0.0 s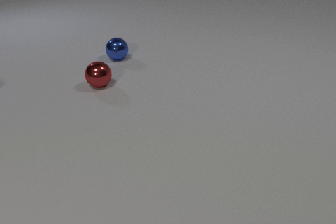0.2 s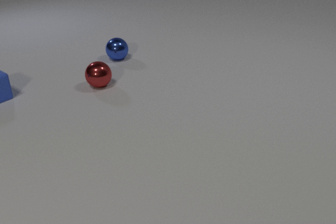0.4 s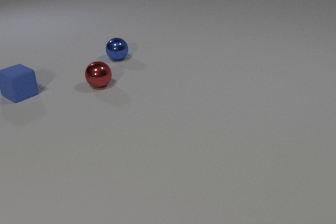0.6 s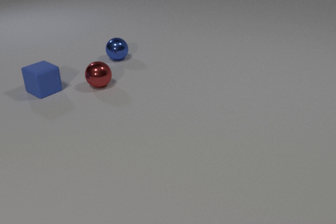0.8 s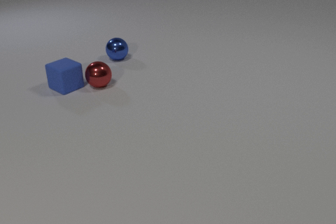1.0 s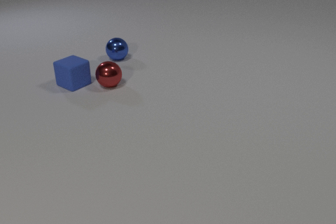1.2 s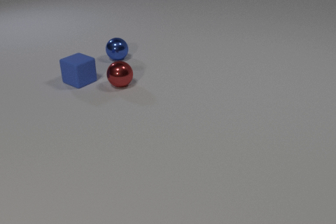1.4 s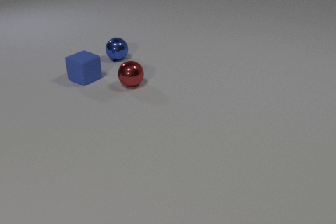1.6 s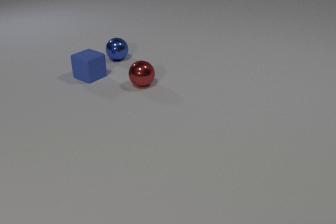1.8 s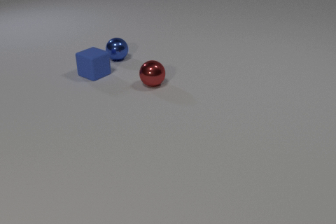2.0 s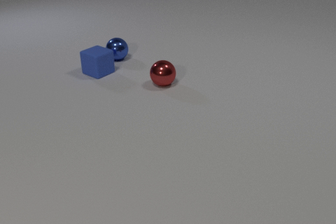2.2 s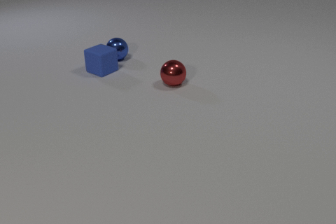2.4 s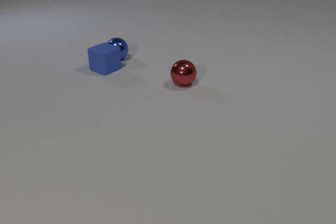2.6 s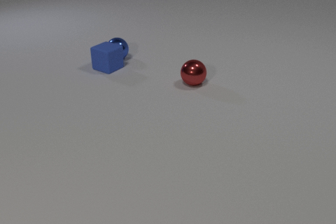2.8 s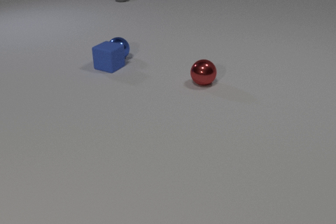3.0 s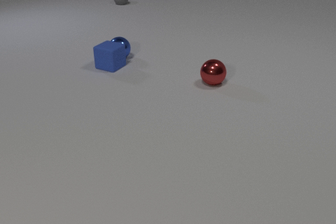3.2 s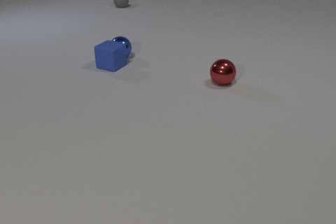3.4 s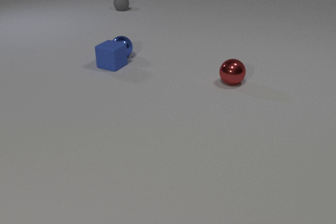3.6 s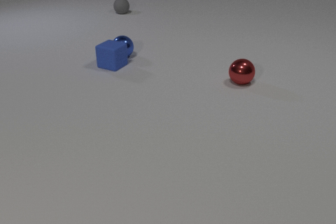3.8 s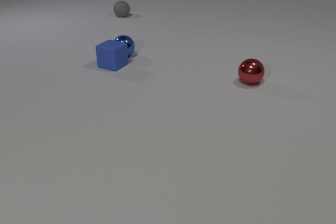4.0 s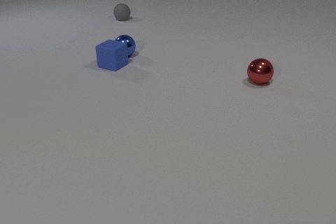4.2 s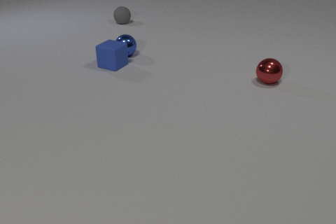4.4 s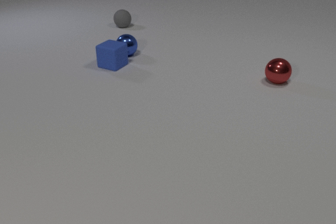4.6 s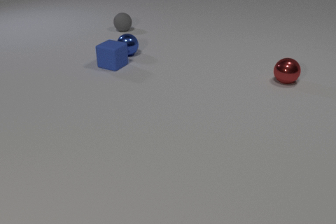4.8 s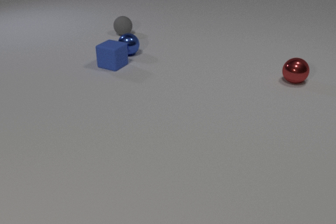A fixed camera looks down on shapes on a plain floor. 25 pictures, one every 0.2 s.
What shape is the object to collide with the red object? cube.
What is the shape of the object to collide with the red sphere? cube.
How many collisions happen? 2.
0.0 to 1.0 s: The blue rubber cube comes in at the left edge, slides to the right. The red metal sphere rolls to the right. The blue rubber cube and the red metal sphere collide.
1.0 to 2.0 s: The blue rubber cube slides to the right and away from the camera. The red metal sphere rolls to the right.
2.0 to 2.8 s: The blue rubber cube slides away from the camera and to the right. The red metal sphere rolls to the right. The gray rubber sphere comes in at the top edge, rolls toward the camera. The blue rubber cube and the blue metal sphere collide.
2.8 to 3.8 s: The red metal sphere rolls to the right. The gray rubber sphere rolls toward the camera. The blue metal sphere rolls away from the camera and to the right.
3.8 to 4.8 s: The red metal sphere rolls to the right. The gray rubber sphere rolls toward the camera. The blue metal sphere rolls away from the camera and to the right.
